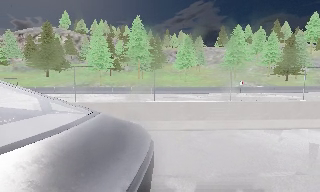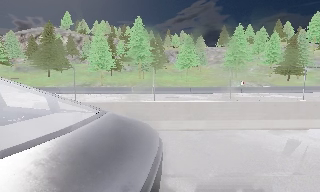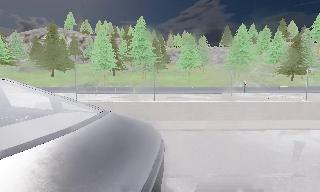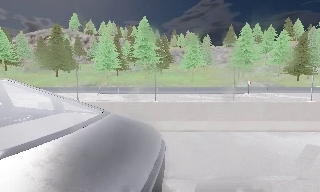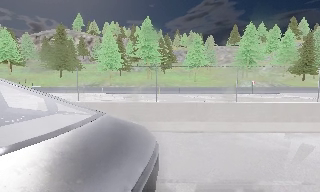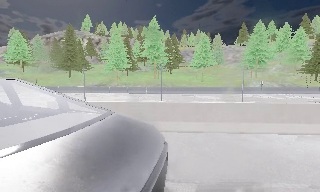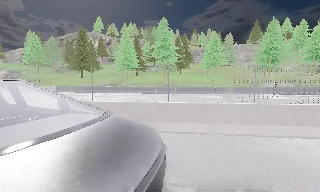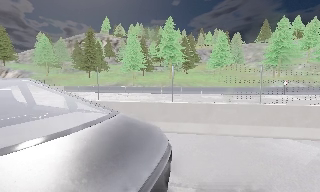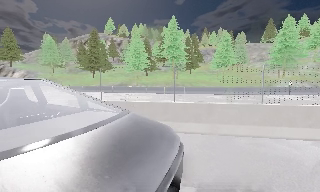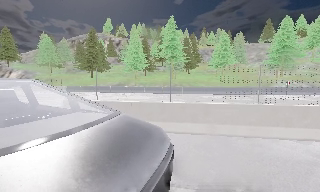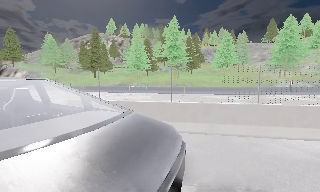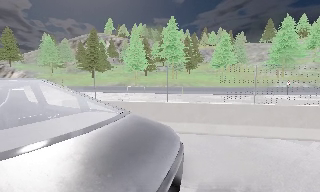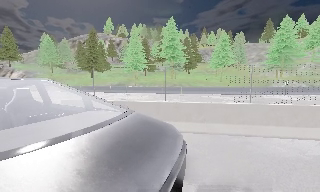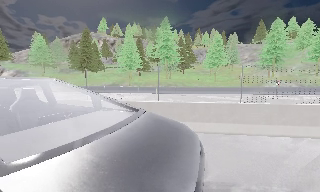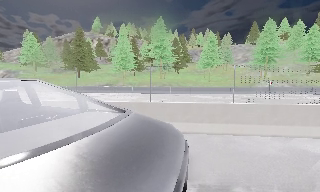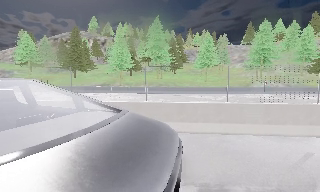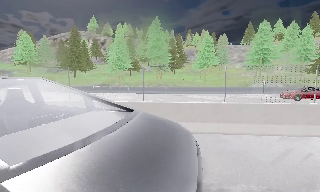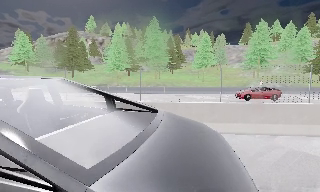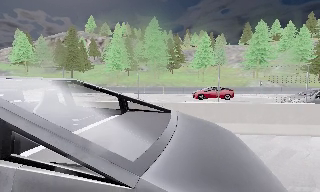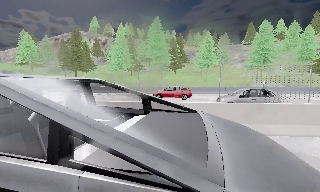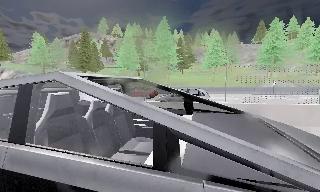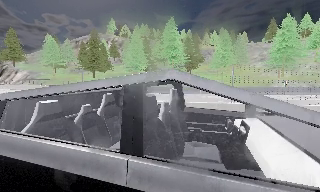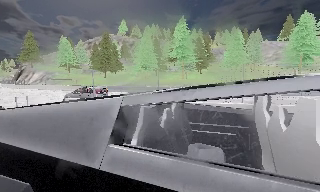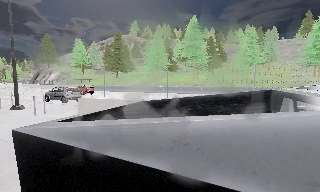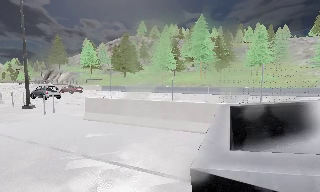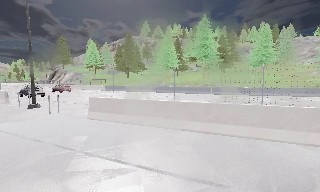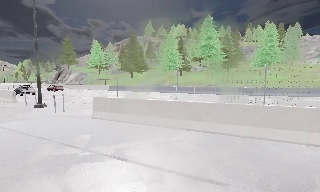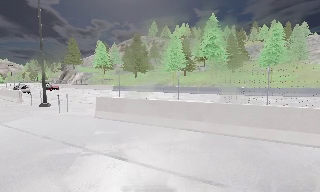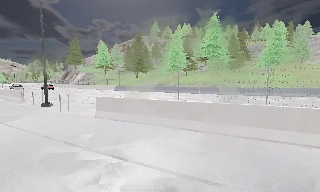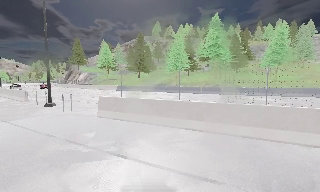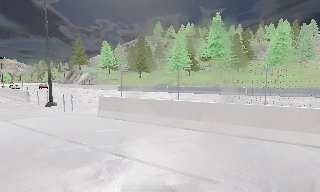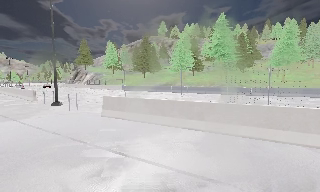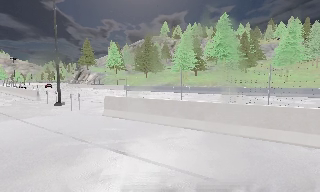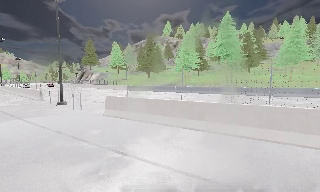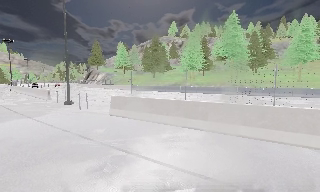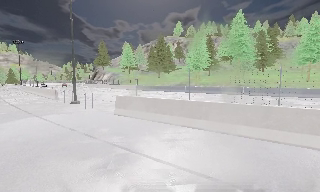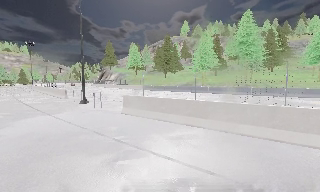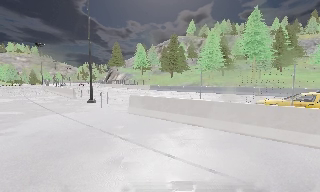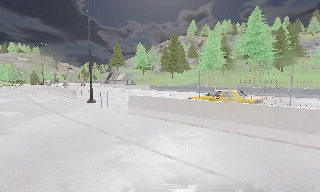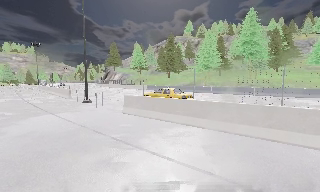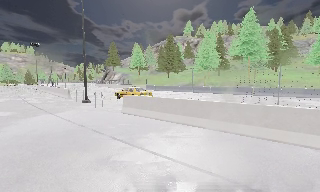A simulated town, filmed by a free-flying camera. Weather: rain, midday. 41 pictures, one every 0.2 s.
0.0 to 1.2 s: The camera travels to its right, about 0.5 m.
1.2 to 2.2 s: The camera shifts only a little, or ends up much as it began.
2.2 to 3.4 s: The camera travels to its right, about 0.5 m, so close, fixed things drift to the left.
3.4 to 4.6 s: The camera swings to its left by about 15 degrees, and the scene slides to the right. It travels to its right, about 0.5 m.
4.6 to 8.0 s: The scene slides to the right, as the camera pans about 20 degrees to its left. It travels to its right and backward, about 1.5 m.
The film runs forward here.
